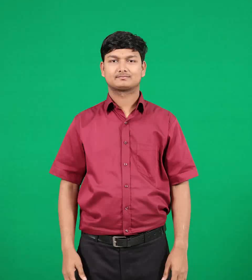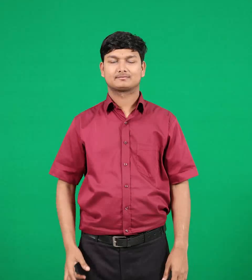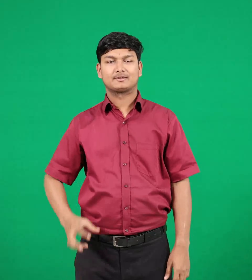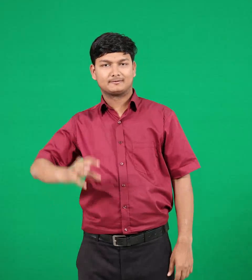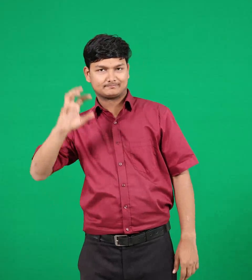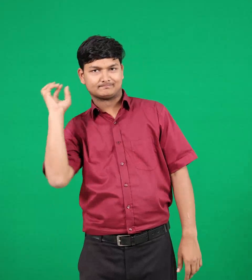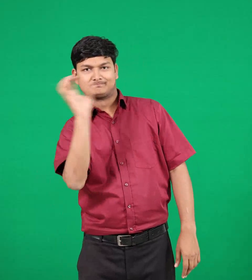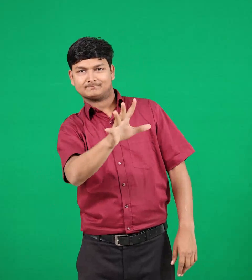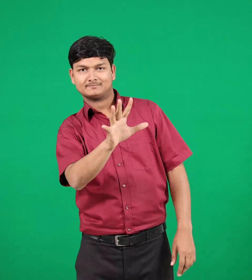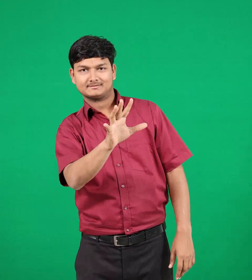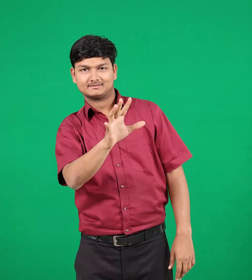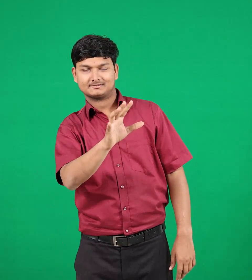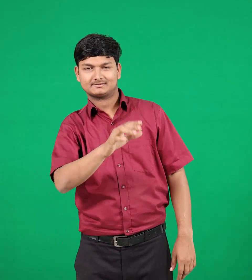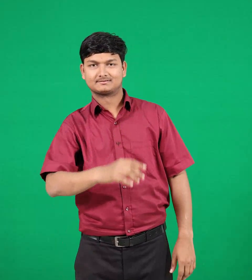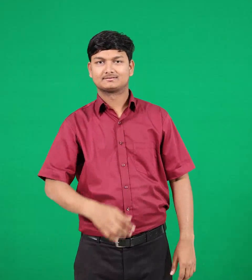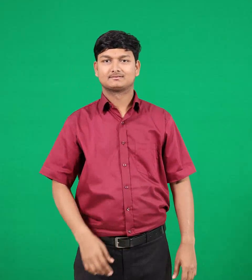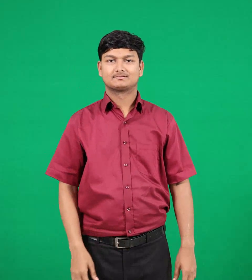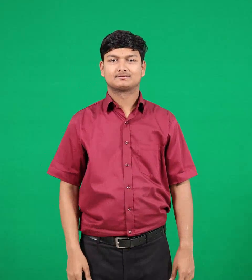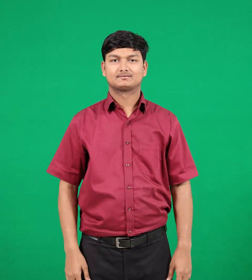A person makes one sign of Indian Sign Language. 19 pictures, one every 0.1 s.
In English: throw
